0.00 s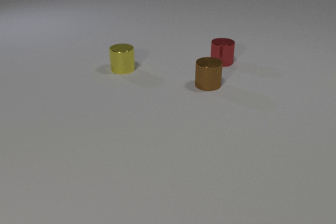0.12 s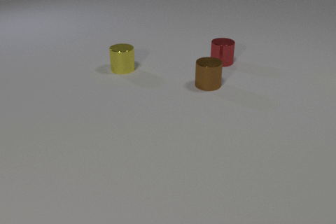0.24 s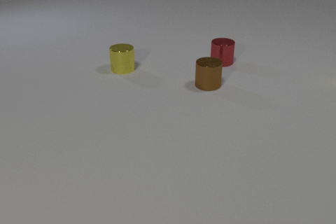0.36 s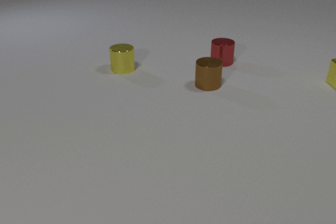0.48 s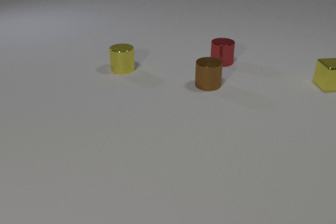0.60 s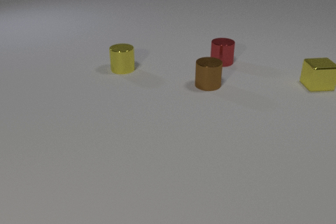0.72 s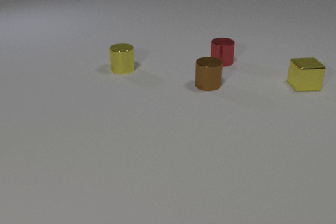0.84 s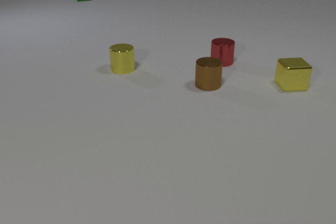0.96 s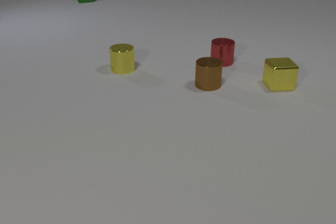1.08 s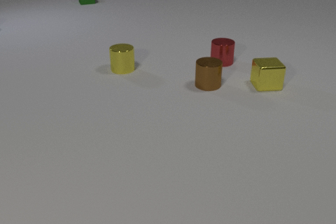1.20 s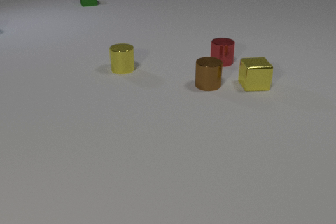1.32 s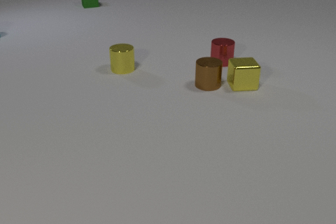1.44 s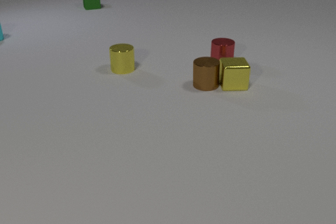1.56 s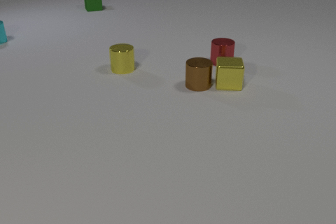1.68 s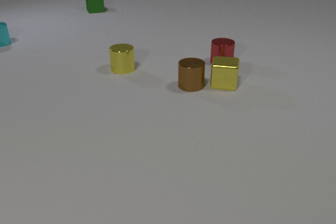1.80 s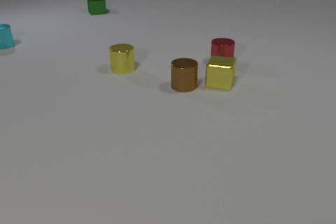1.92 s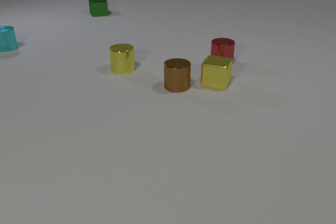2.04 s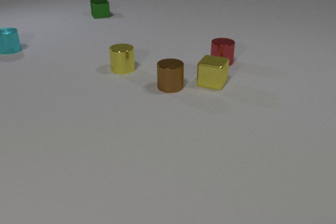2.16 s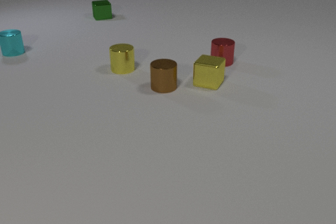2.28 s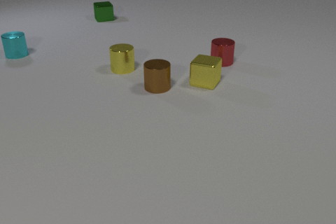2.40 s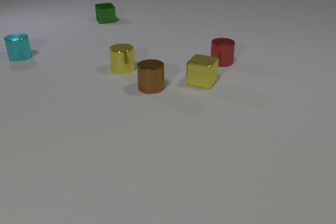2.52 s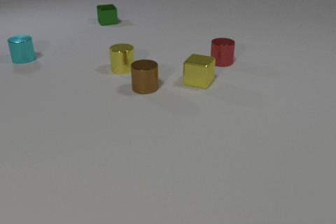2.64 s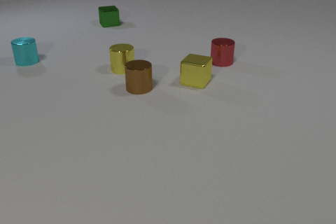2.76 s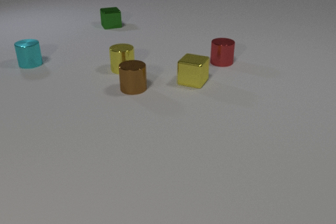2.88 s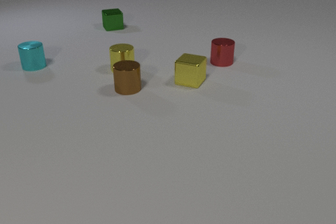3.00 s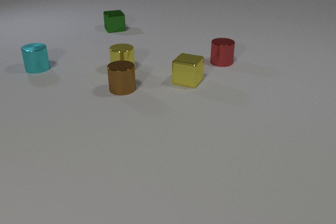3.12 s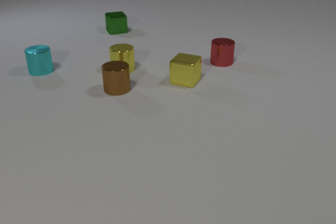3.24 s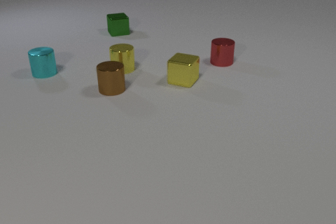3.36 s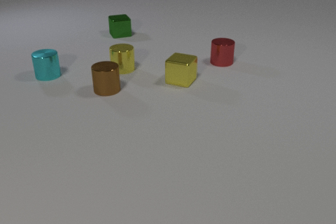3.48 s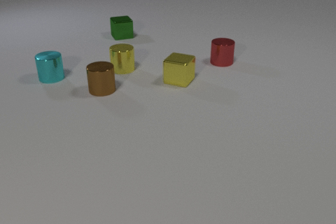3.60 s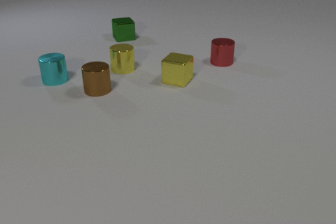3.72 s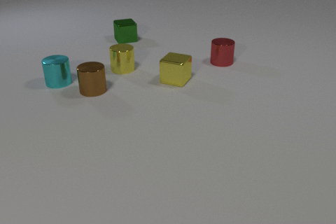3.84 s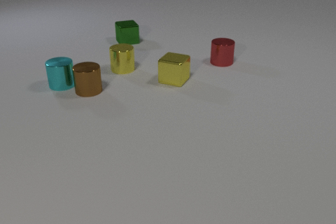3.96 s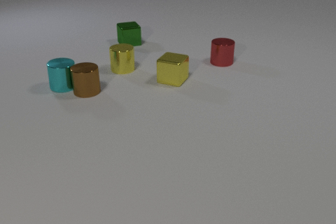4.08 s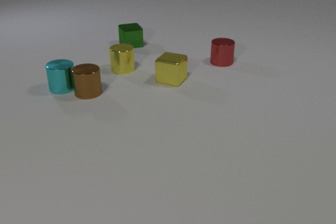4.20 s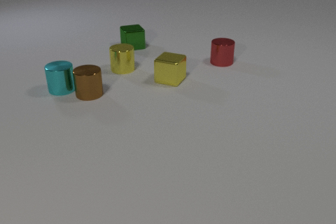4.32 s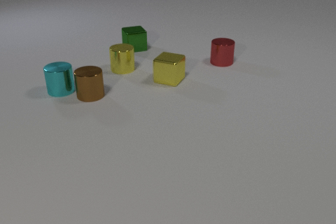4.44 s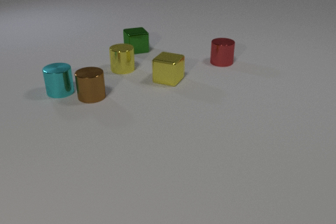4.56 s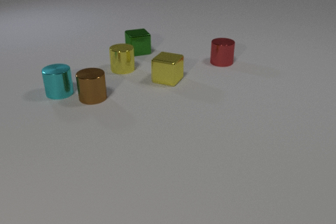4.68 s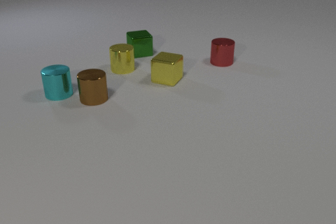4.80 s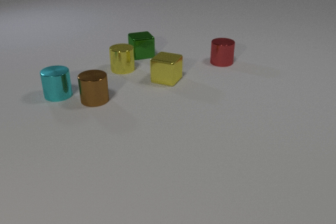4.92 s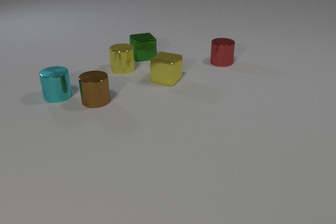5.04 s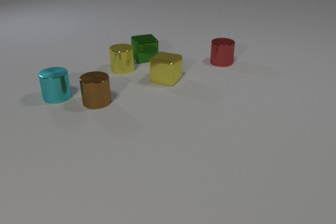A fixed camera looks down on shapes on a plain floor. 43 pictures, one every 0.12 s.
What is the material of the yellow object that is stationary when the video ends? metal.
How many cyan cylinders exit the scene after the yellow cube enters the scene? 0.
Are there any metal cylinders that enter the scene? yes.
0.00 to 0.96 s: The yellow metal cube comes in at the right edge, slides to the left. The green metal cube comes in at the top edge, slides toward the camera.
0.96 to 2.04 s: The yellow metal cube slides to the left, spins clockwise seen from above by about 30 degrees, its near face sliding to the left. The brown metal cylinder slides to the left. The green metal cube slides toward the camera. The cyan metal cylinder comes in at the left edge, slides toward the camera. The yellow metal cube and the brown metal cylinder collide.
2.04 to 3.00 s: The yellow metal cube slides to the left. The brown metal cylinder slides to the left. The green metal cube slides toward the camera. The cyan metal cylinder slides toward the camera and to the right.
3.00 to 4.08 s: The yellow metal cube slides to the left. The brown metal cylinder slides to the left. The green metal cube slides toward the camera. The cyan metal cylinder slides toward the camera and to the right. The brown metal cylinder and the cyan metal cylinder collide.
4.08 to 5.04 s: The yellow metal cube slides to the left. The brown metal cylinder slides toward the camera. The green metal cube slides toward the camera. The cyan metal cylinder slides toward the camera.
